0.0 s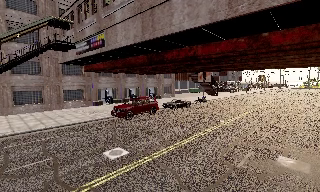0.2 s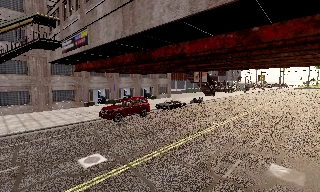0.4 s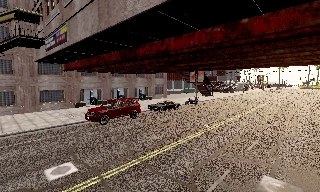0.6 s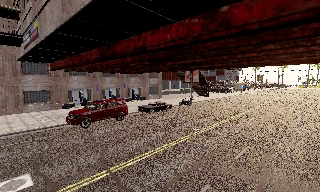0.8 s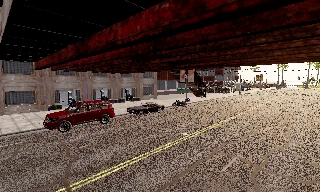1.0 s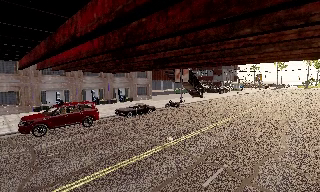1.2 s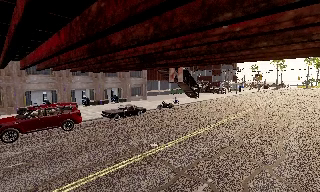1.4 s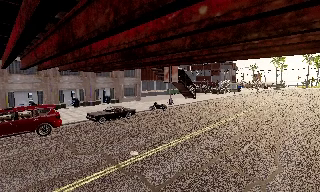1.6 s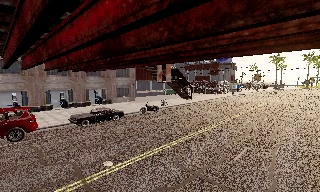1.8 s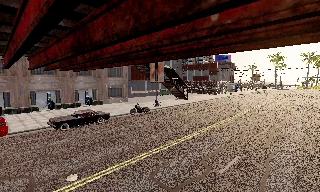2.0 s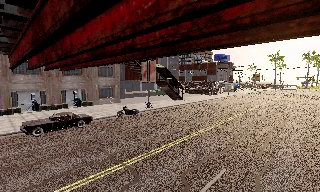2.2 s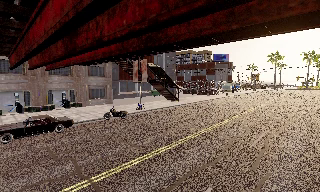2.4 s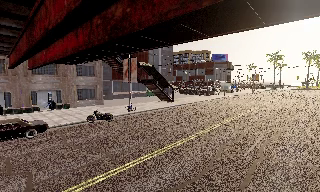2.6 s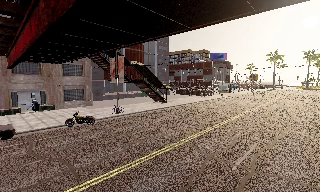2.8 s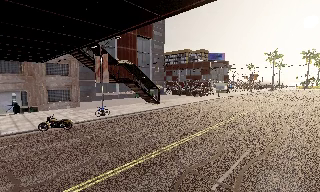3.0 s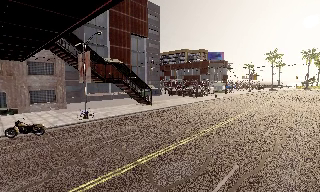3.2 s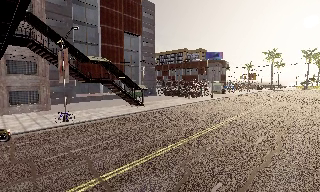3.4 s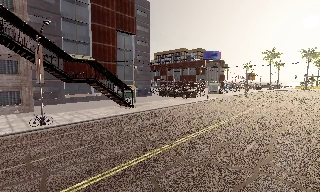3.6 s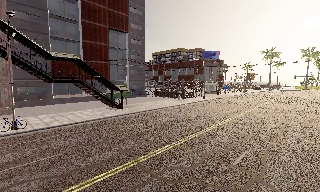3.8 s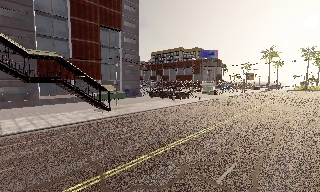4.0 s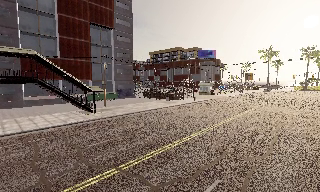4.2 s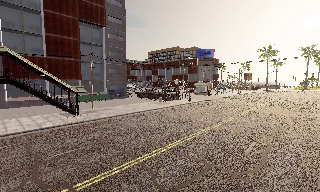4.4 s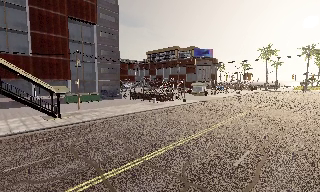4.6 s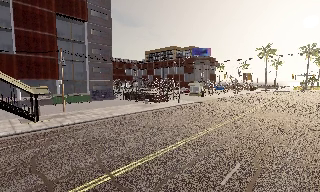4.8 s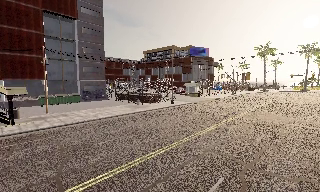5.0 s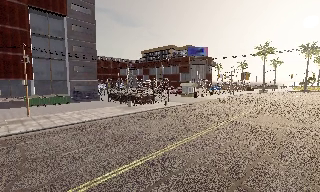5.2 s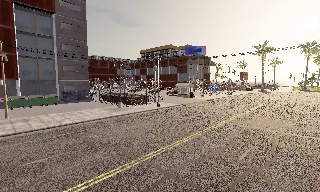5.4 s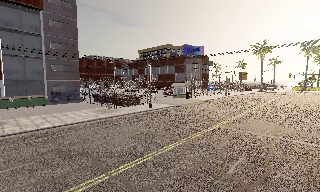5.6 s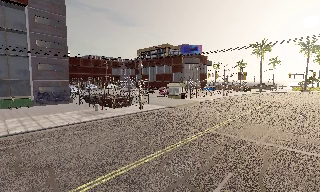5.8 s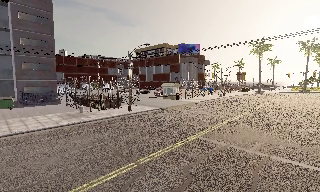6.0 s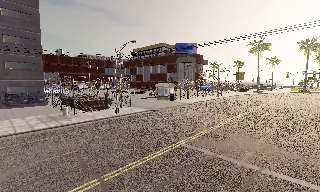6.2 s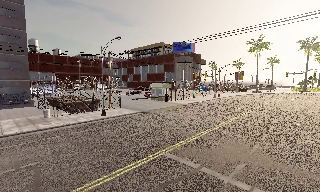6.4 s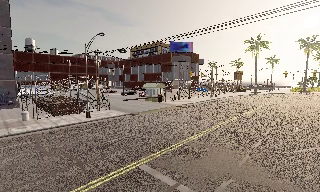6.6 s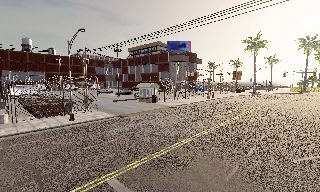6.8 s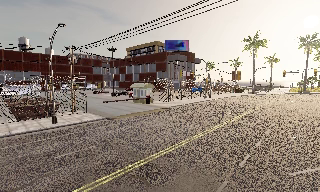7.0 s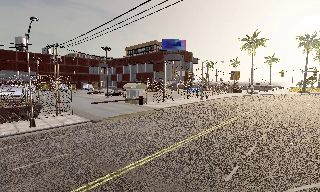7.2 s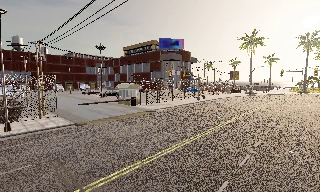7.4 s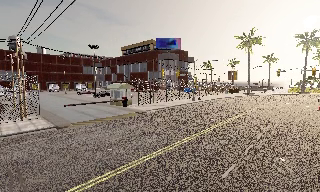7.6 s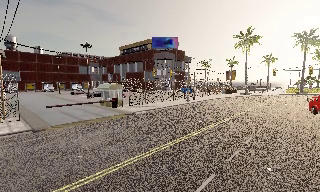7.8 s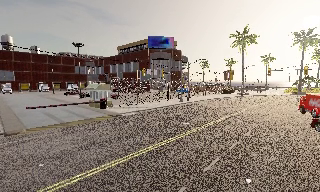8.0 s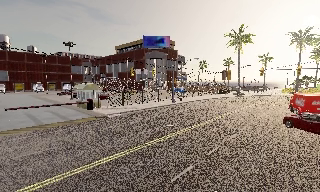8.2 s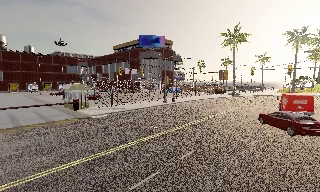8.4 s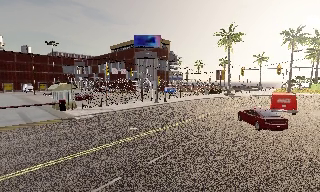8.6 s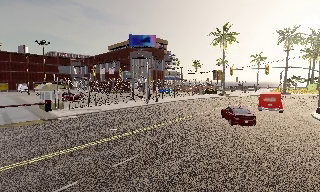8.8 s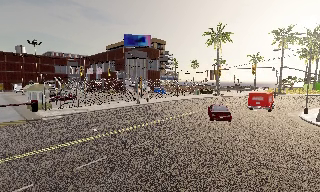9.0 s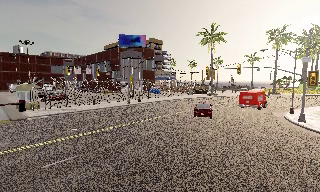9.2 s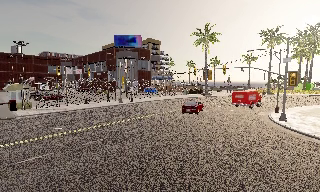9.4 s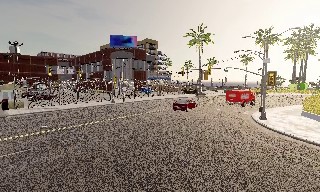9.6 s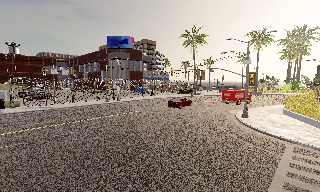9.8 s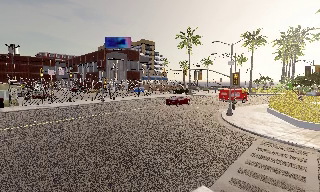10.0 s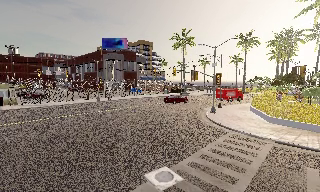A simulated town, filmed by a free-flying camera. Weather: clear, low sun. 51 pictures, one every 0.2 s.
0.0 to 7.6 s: The camera travels forward and to its right, about 60 m, so what stands in front looms larger.
7.6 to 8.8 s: The camera travels to its right, about 9 m, so close, fixed things drift to the left.
8.8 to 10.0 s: The camera travels to its right and backward, about 9 m, so close, fixed things drift to the left.
The film runs forward here.
